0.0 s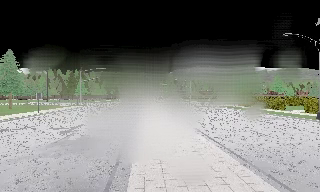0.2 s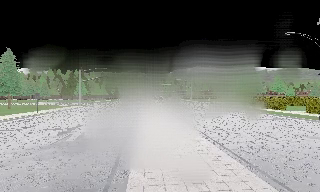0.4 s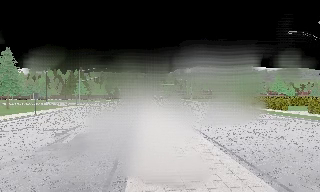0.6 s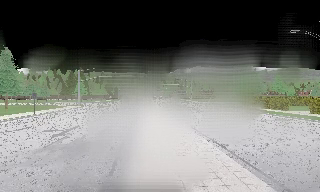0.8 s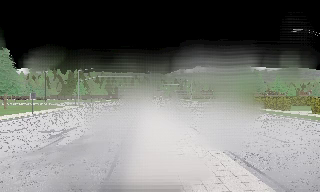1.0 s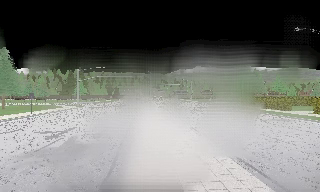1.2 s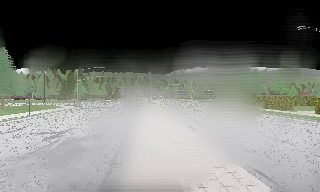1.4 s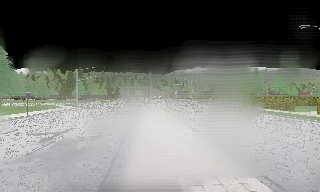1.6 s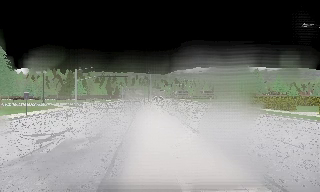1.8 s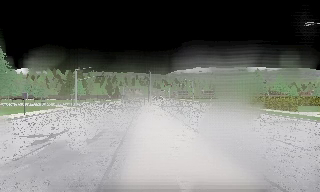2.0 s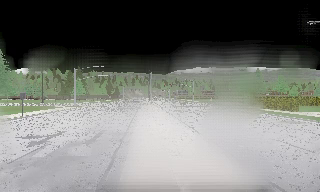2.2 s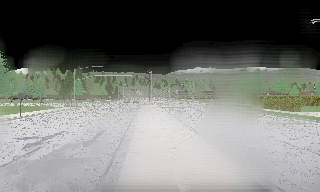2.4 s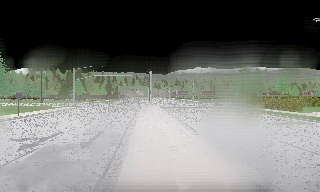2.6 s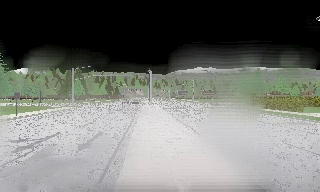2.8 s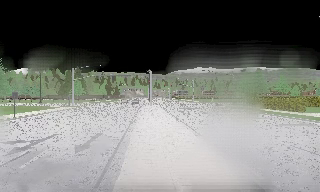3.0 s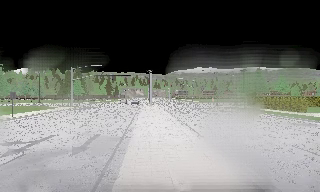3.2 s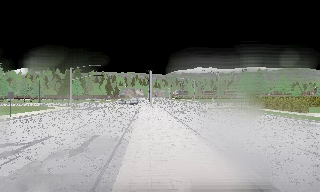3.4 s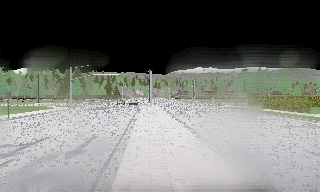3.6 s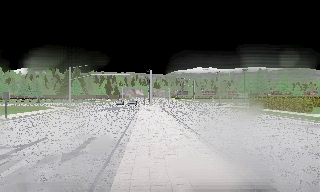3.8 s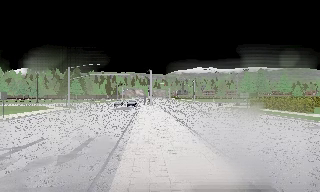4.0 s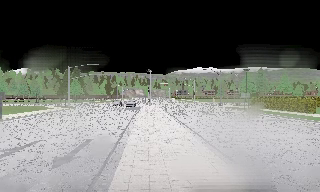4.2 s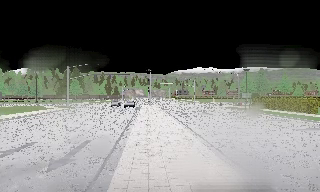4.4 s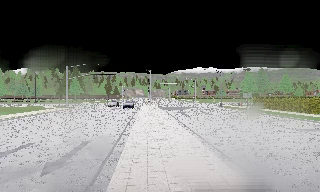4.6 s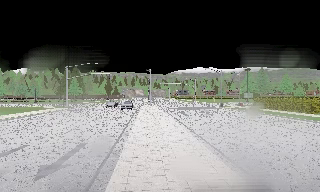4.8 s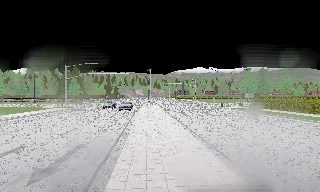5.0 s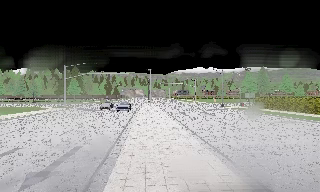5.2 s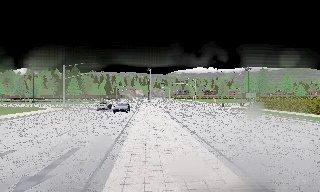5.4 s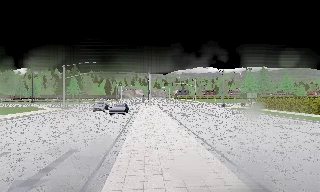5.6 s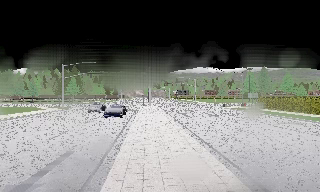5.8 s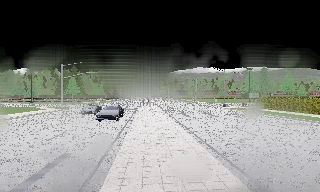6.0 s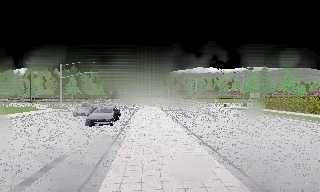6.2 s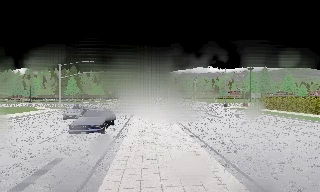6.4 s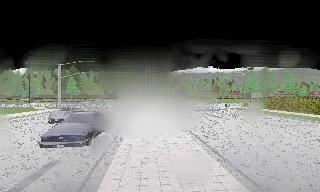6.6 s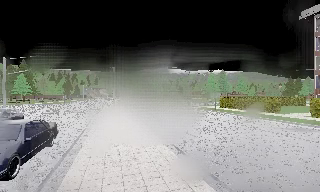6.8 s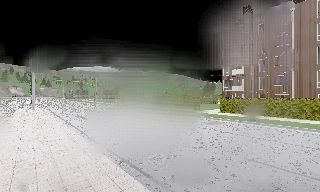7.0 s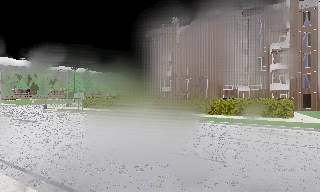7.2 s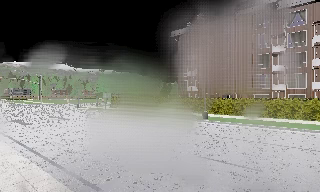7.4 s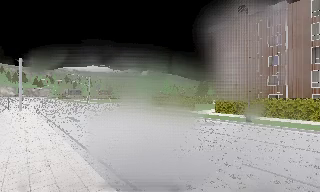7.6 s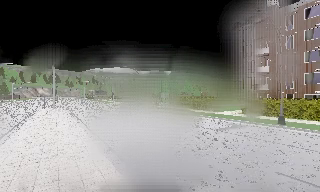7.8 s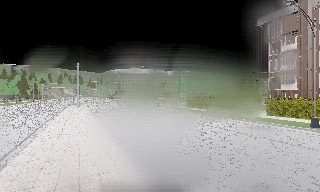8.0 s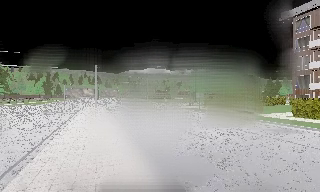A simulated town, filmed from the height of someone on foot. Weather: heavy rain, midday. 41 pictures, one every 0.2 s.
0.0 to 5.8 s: The camera travels forward, about 7 m, so what stands in front looms larger.
5.8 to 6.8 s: The camera swings to its right by about 35 degrees, and the scene slides to the left. It travels forward, about 1 m.
6.8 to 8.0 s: The camera swings to its left by about 20 degrees, and the scene slides to the right. It travels forward, about 1 m, so what stands in front looms larger.
The film runs forward here.
